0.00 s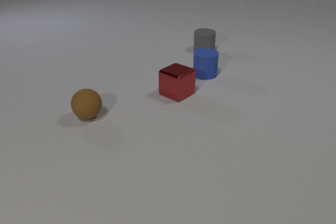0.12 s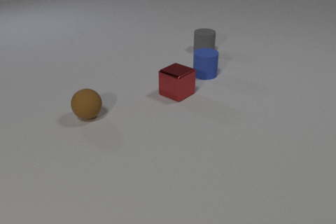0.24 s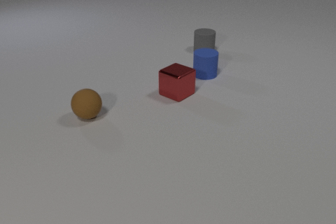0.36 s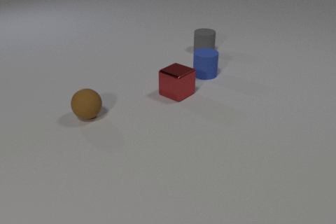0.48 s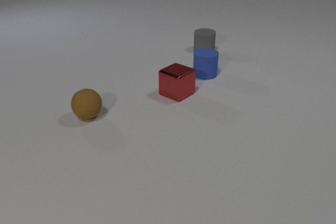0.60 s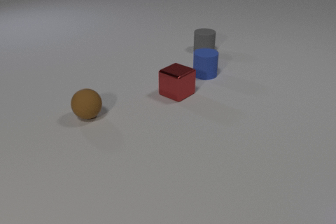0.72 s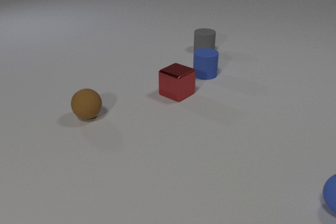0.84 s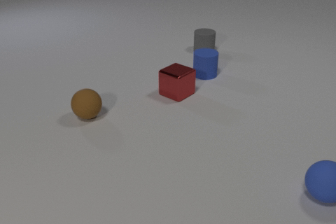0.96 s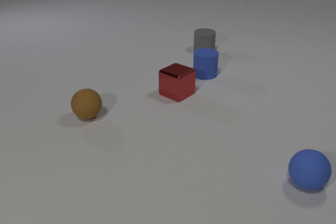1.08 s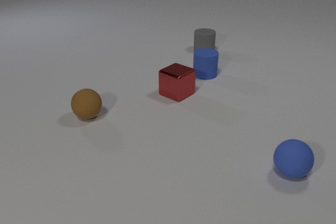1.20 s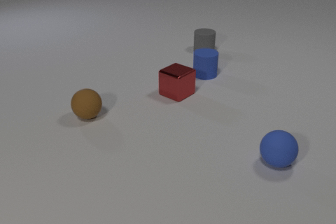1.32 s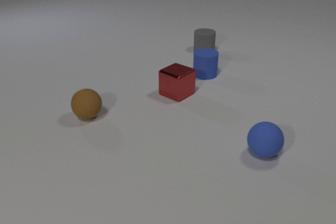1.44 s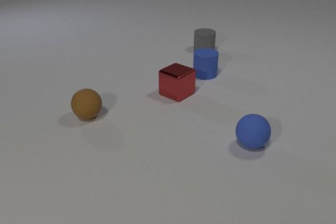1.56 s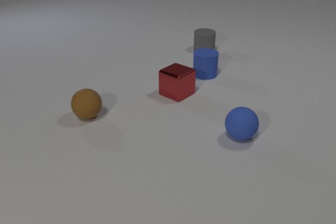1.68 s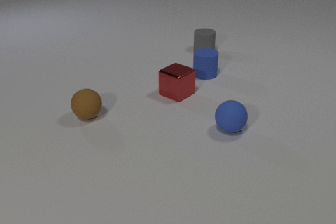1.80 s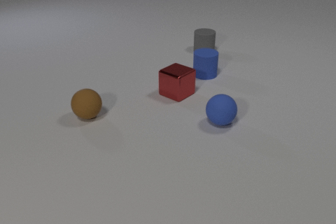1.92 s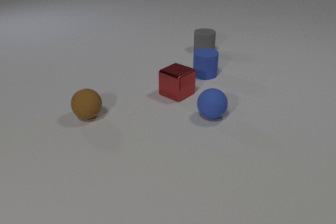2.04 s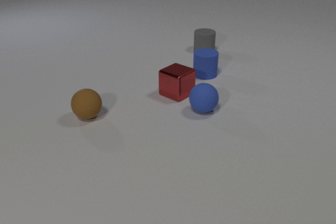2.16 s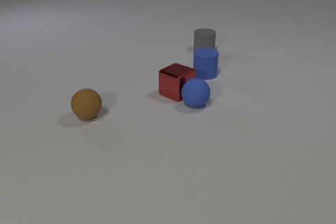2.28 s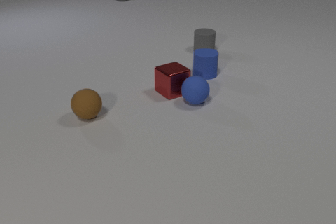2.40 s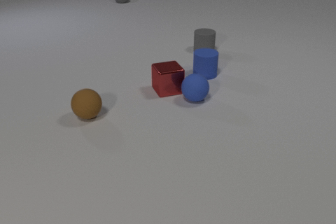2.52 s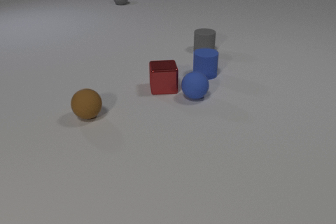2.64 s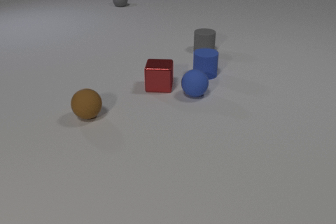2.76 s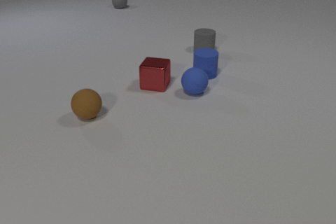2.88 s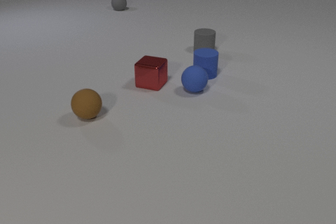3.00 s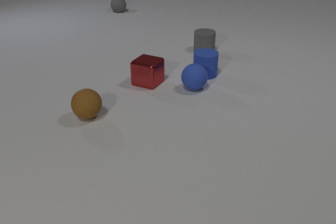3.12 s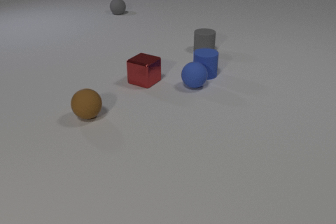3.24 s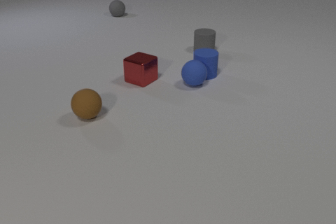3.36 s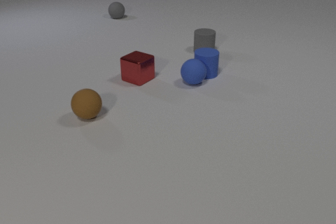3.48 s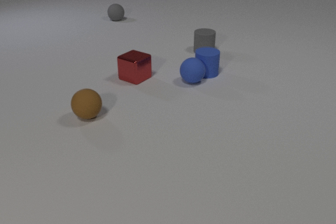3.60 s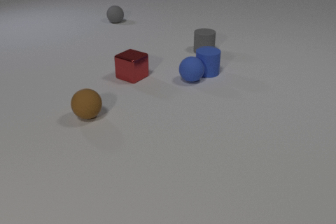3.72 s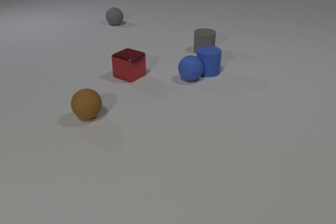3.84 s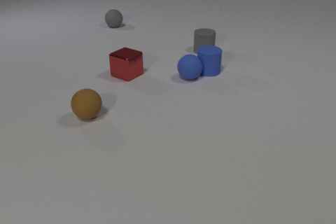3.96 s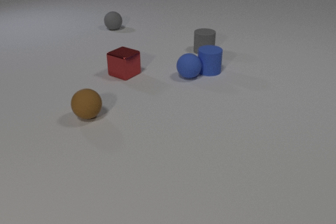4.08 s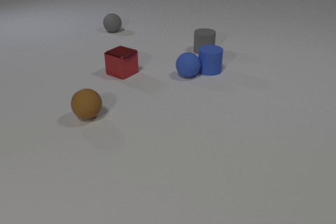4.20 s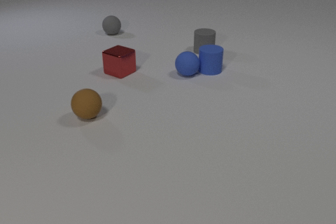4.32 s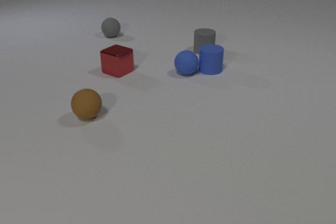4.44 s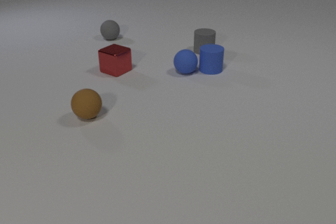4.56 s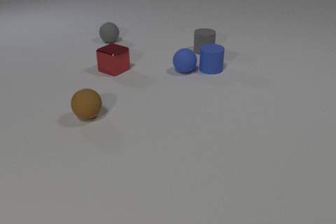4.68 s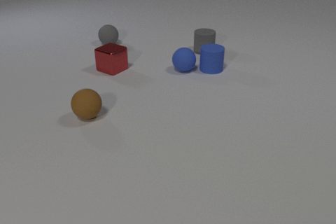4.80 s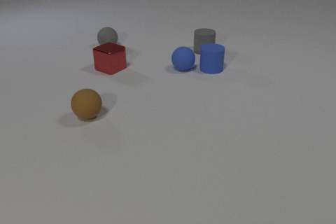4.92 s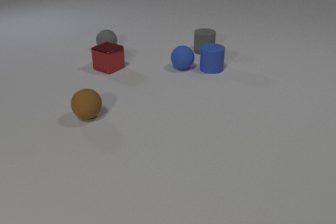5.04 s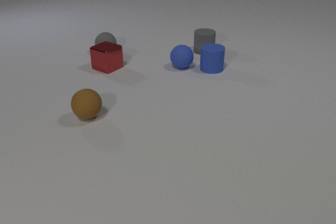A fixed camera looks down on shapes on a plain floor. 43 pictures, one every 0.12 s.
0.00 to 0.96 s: The blue rubber sphere comes in at the right edge, rolls to the left and away from the camera.
0.96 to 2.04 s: The blue rubber sphere rolls away from the camera and to the left.
2.04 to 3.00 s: The blue rubber sphere rolls away from the camera. The red metal cube slides to the left and away from the camera, spins so that its near face slides to the left, clockwise seen from above. The gray rubber sphere comes in at the top edge, rolls toward the camera. The blue rubber sphere and the red metal cube collide.
3.00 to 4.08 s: The blue rubber sphere rolls away from the camera. The red metal cube slides to the left and away from the camera. The blue rubber cylinder slides away from the camera. The gray rubber sphere rolls toward the camera. The blue rubber sphere and the blue rubber cylinder collide.
4.08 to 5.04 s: The blue rubber sphere rolls away from the camera. The red metal cube slides away from the camera and to the left. The gray rubber sphere rolls toward the camera.
What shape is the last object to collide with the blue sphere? cylinder.
Are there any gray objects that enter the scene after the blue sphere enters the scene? yes.
How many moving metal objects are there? 1.
